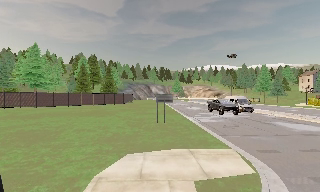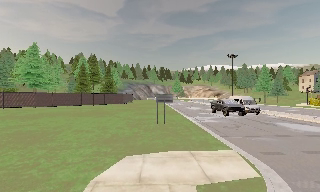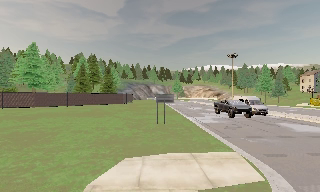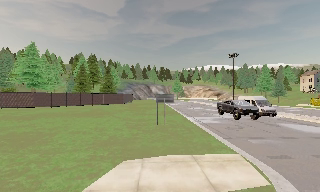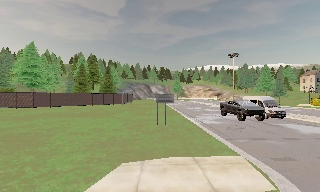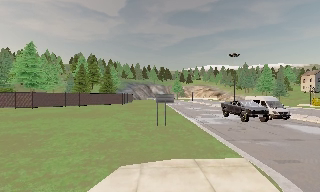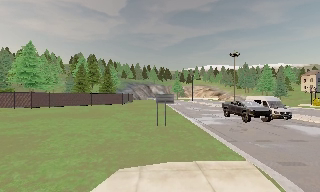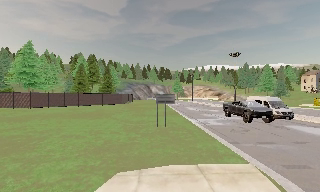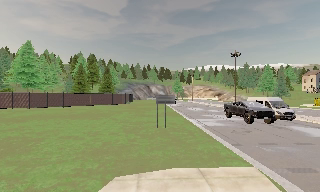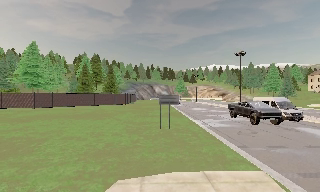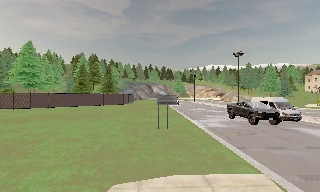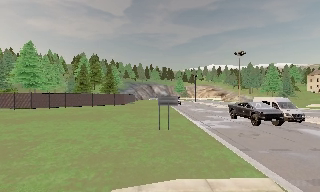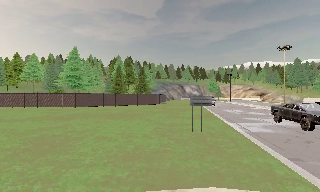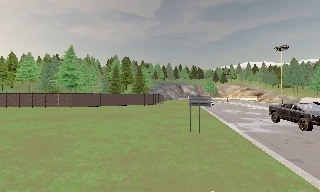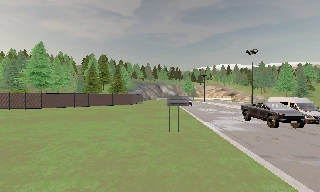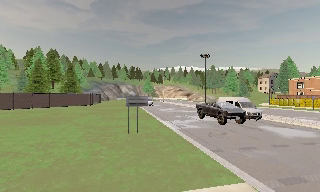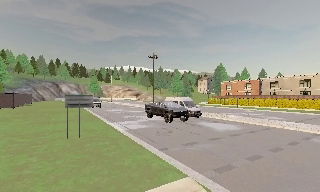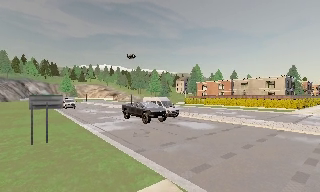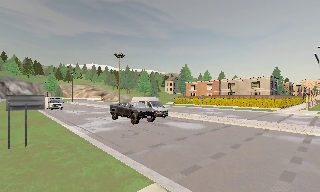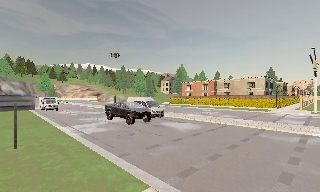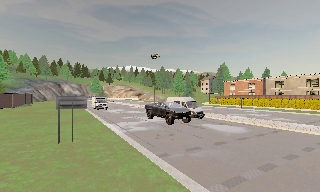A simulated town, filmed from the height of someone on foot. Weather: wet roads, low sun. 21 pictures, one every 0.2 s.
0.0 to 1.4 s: The camera travels forward, about 1.5 m, so what stands in front looms larger.
1.4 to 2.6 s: The camera swings to its left by about 10 degrees, and the scene slides to the right. It travels forward, about 1 m, so what stands in front looms larger.
2.6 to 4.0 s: The camera pans to its right, which is clockwise from overhead, by about 40 degrees. It travels forward, about 1.5 m.
The film runs forward here.
